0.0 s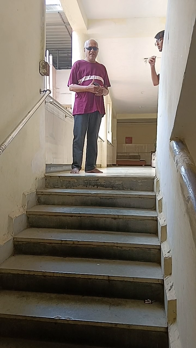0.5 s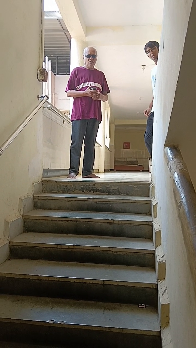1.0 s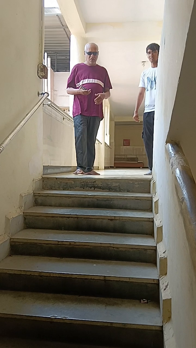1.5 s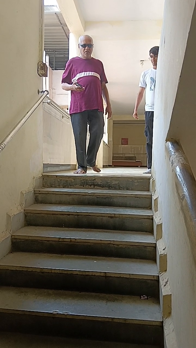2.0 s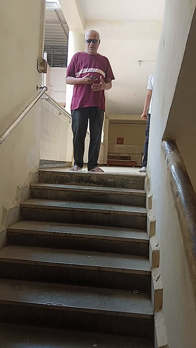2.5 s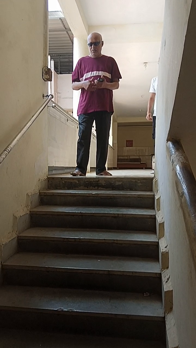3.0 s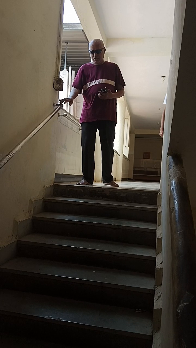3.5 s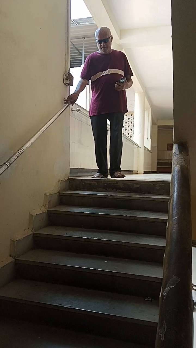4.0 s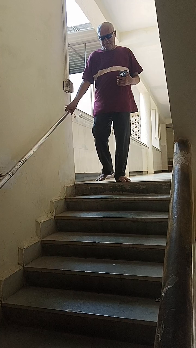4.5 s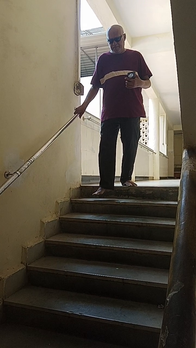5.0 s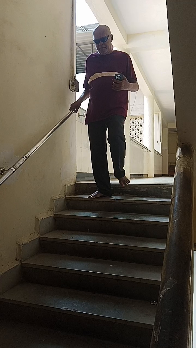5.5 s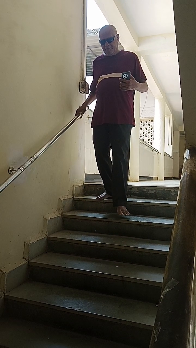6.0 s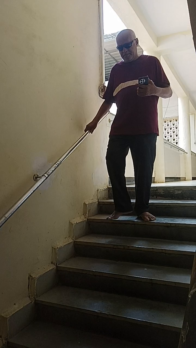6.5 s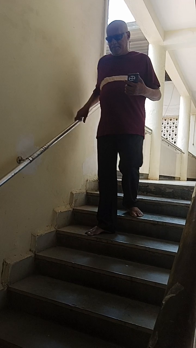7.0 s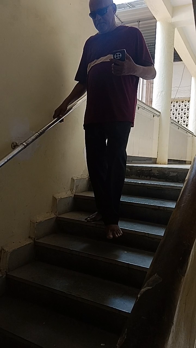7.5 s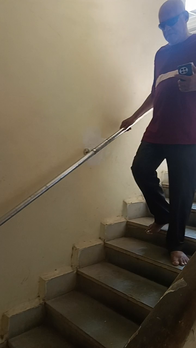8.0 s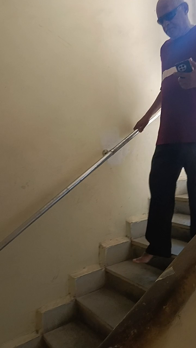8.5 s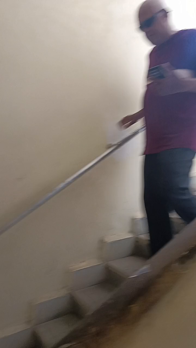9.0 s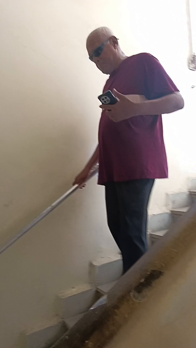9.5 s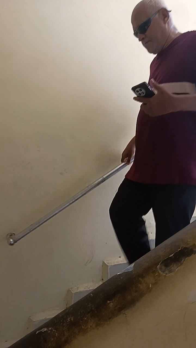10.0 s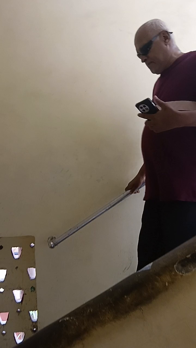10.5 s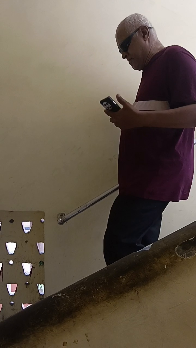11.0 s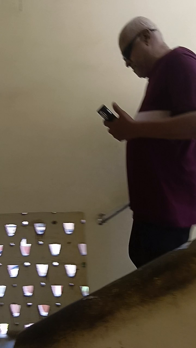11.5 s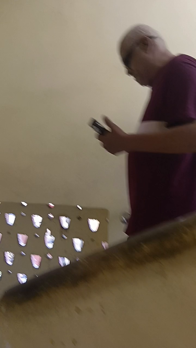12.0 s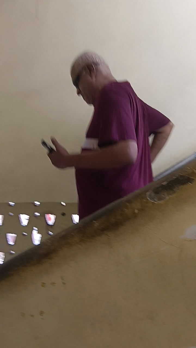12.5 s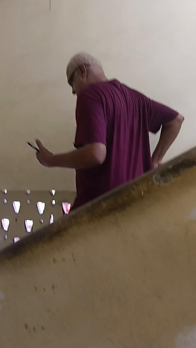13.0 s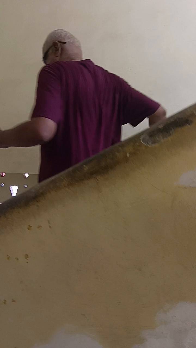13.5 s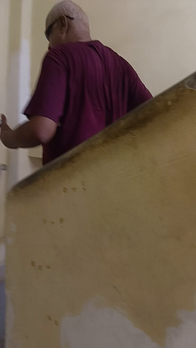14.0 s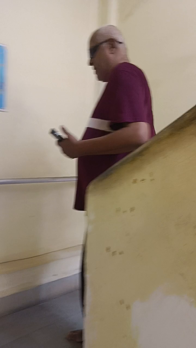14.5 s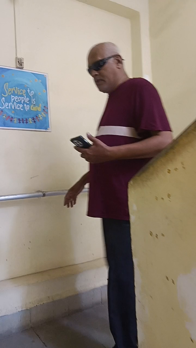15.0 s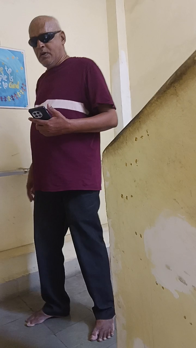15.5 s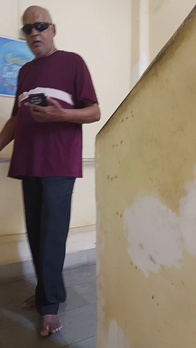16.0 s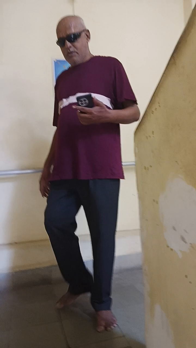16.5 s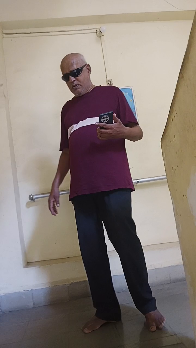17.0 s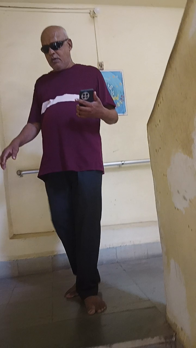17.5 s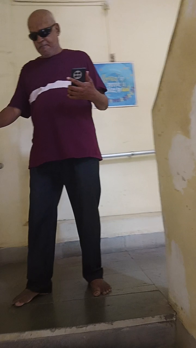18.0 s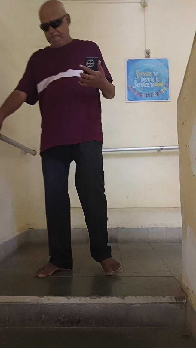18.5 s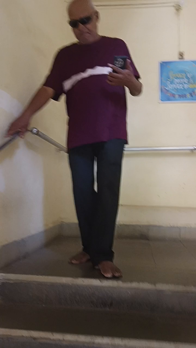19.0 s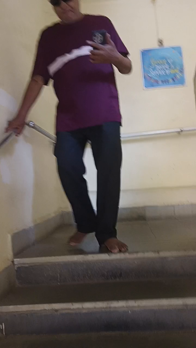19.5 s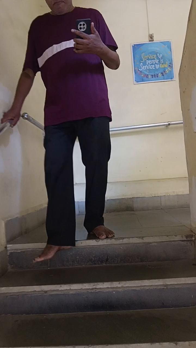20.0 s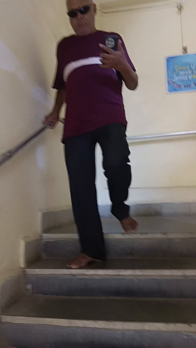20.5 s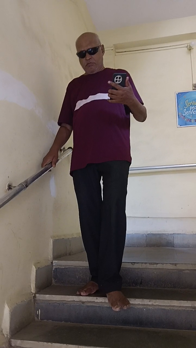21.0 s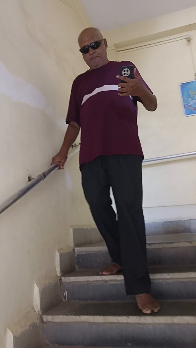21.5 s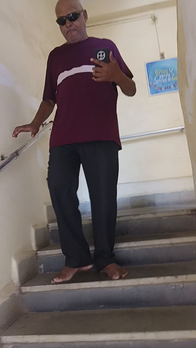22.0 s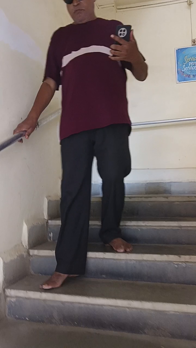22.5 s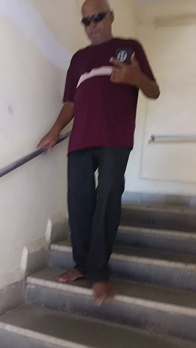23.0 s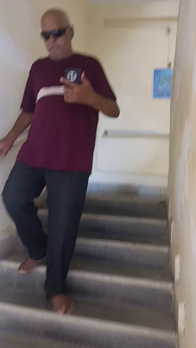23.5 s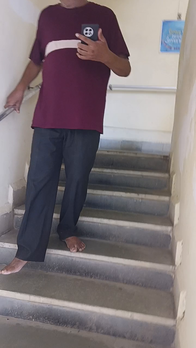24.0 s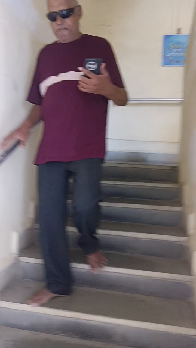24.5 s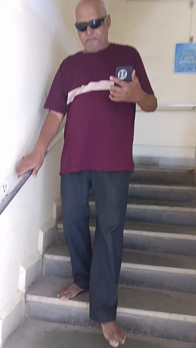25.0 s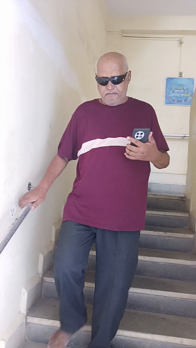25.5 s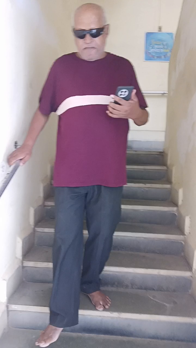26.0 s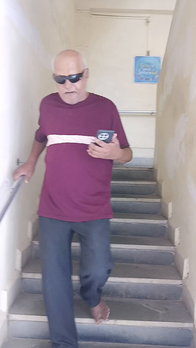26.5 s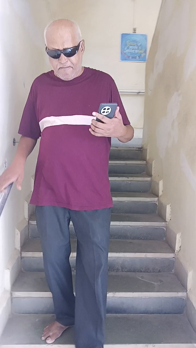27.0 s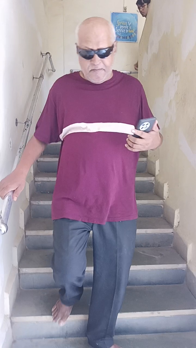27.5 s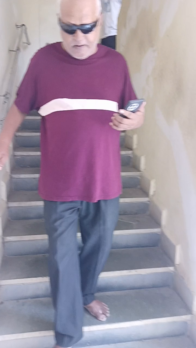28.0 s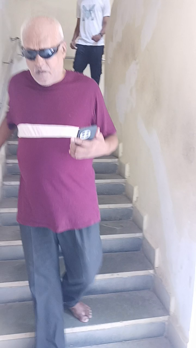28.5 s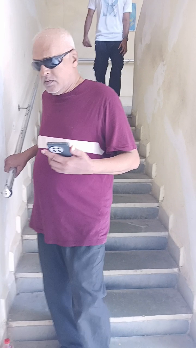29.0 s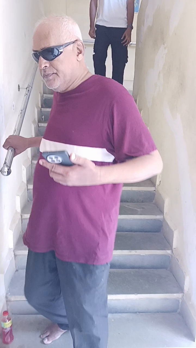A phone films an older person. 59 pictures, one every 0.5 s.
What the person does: Going down stairs.
